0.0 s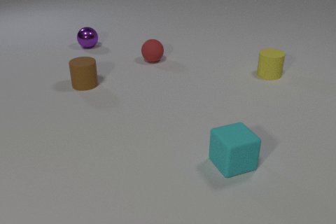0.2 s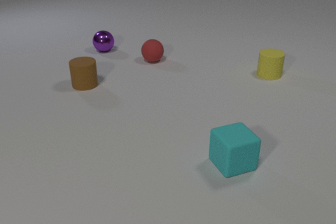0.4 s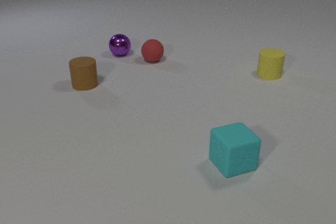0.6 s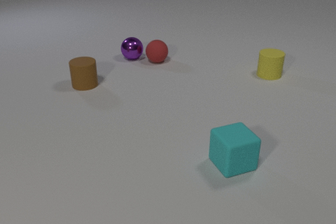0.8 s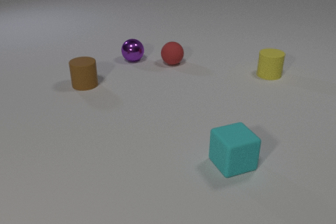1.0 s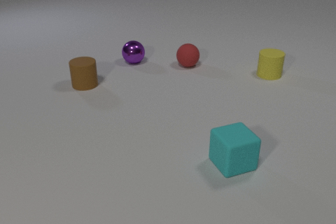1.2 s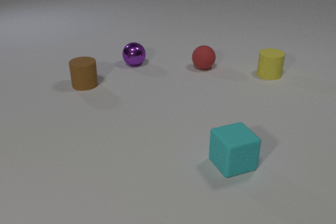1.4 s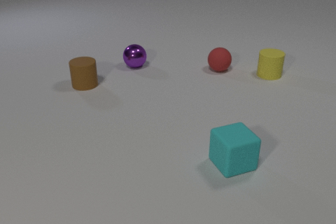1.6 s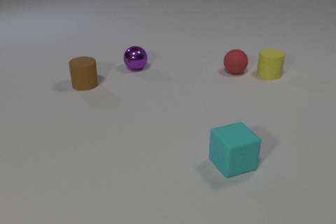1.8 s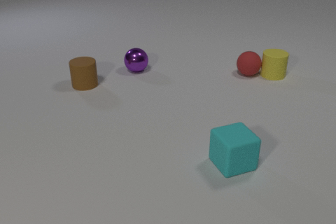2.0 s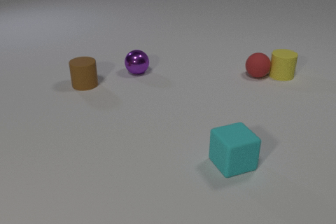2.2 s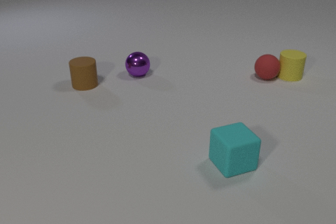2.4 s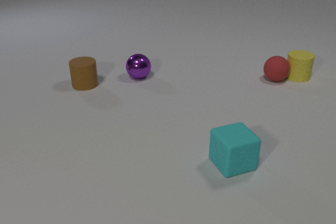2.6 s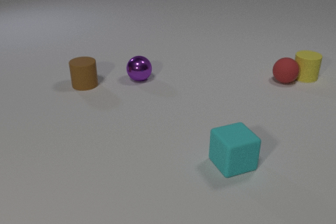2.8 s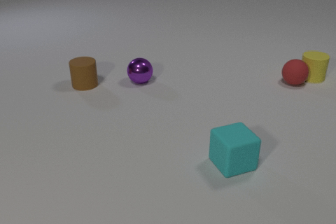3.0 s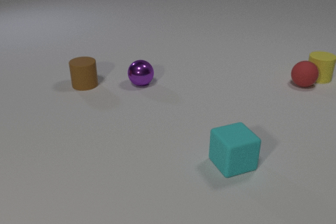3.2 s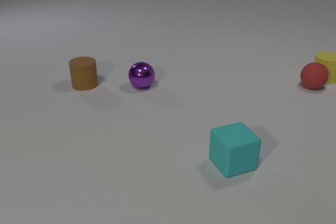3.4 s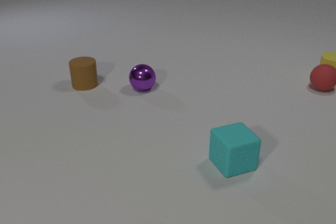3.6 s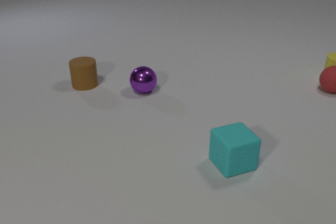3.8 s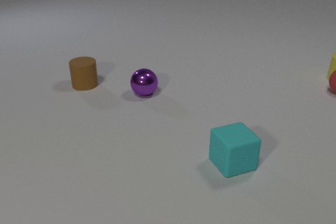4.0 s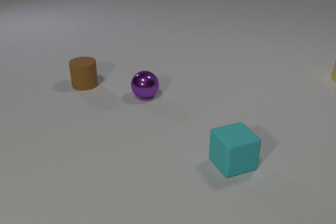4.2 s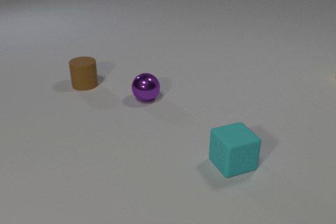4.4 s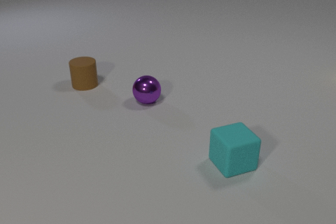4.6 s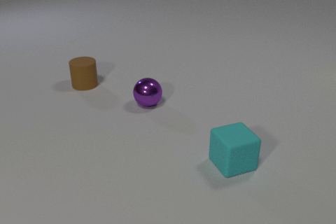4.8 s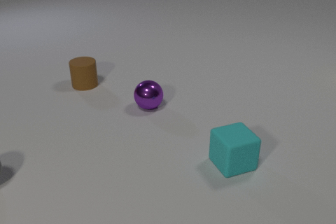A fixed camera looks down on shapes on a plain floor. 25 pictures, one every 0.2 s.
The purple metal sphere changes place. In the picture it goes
toward the camera.
The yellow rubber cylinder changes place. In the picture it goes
to the right.
0.0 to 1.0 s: The purple metal sphere rolls toward the camera and to the right. The red rubber sphere rolls to the right. The purple metal sphere and the red rubber sphere collide.
1.0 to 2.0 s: The purple metal sphere rolls toward the camera. The red rubber sphere rolls to the right. The yellow rubber cylinder slides to the right. The red rubber sphere and the yellow rubber cylinder collide.
2.0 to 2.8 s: The purple metal sphere rolls toward the camera. The red rubber sphere rolls to the right. The yellow rubber cylinder slides to the right.
2.8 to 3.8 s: The purple metal sphere rolls toward the camera. The red rubber sphere rolls to the right. The yellow rubber cylinder slides to the right.
3.8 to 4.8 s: The purple metal sphere rolls toward the camera. The red rubber sphere rolls to the right, leaves at the right edge. The yellow rubber cylinder slides to the right, leaves at the right edge.
Are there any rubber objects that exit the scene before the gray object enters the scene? yes.
How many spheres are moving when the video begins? 1.
What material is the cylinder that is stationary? rubber.
